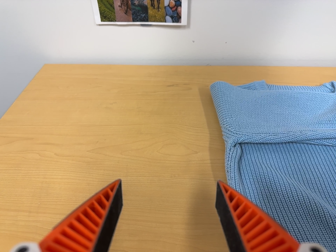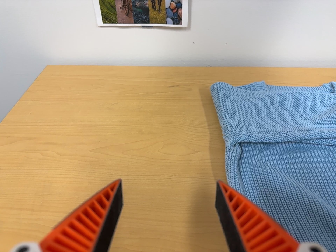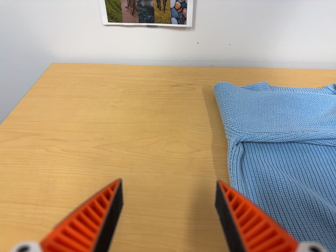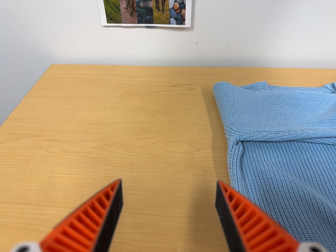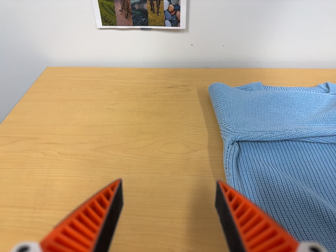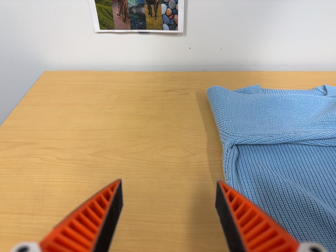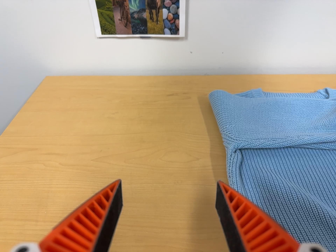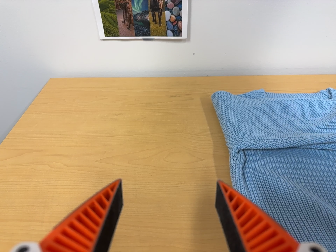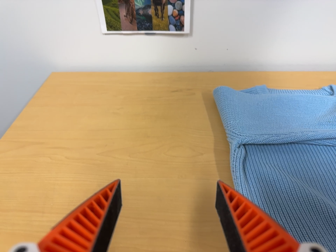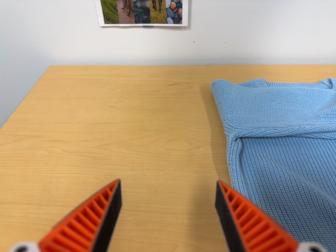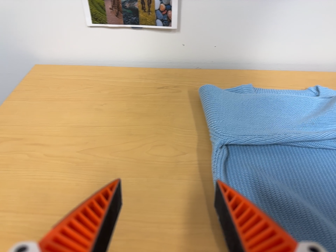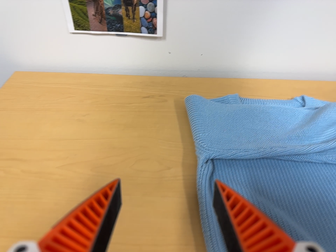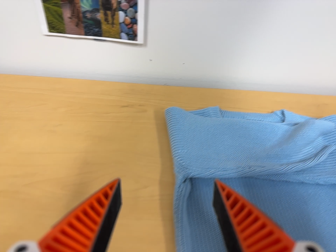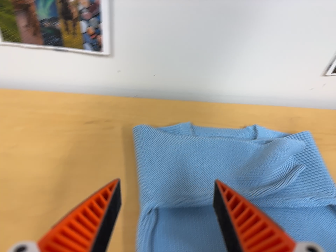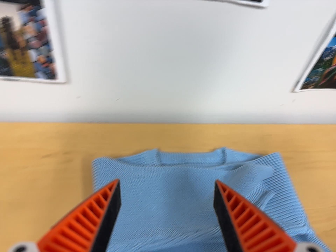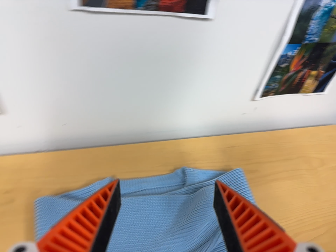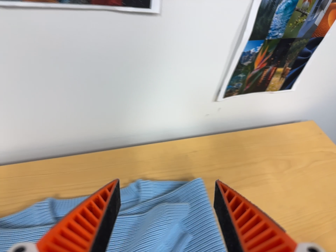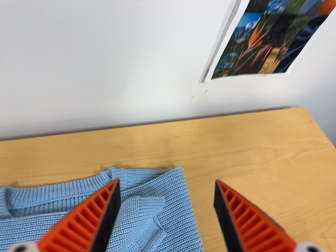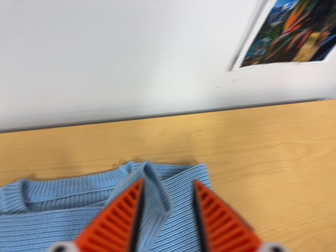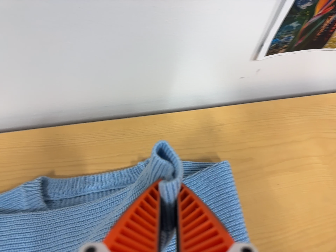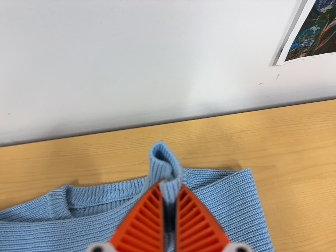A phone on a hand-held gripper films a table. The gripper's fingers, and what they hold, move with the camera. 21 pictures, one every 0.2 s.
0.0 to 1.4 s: The camera shifts only a little, or ends up much as it began.
1.4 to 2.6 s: The scene slides to the left, as the camera pans about 10 degrees to its right. It travels toward the top of its view, forward and to its right, about 14 cm, so close, fixed things drift downward.
2.6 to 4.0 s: The camera travels forward, to its right and toward the top of its view, about 32 cm, so what stands in front looms larger. Its aim tips toward the bottom of its view by about 10 degrees.
The film runs backward here.
